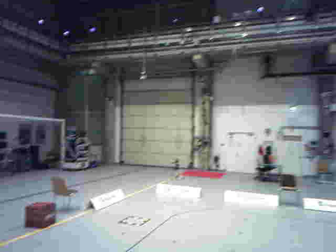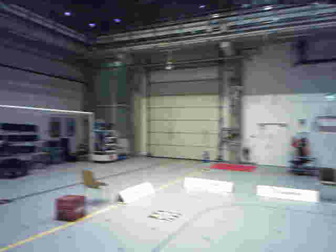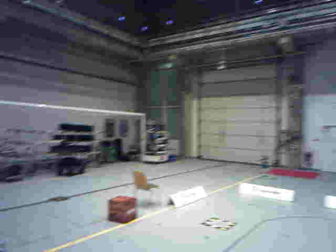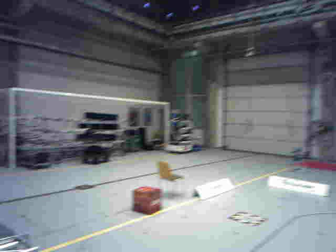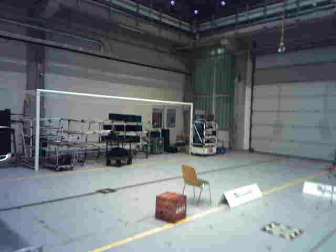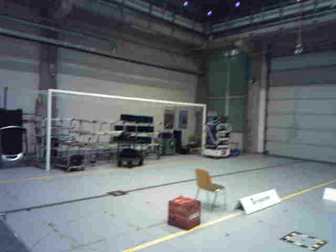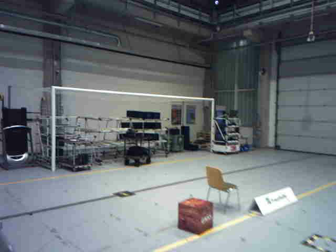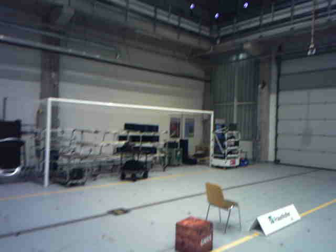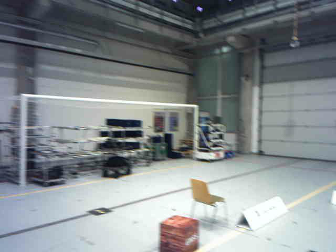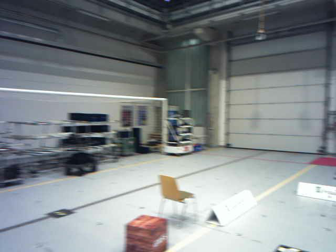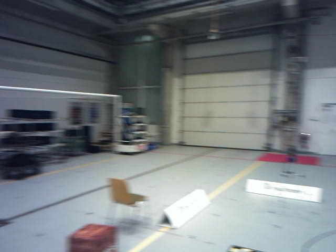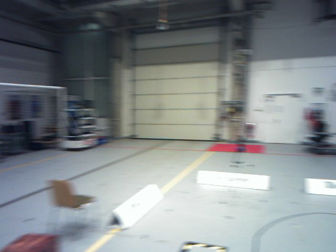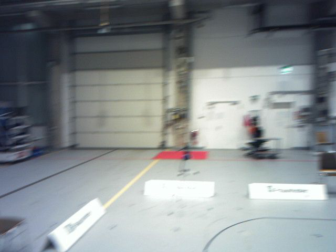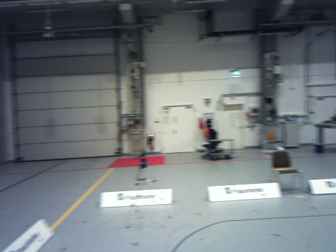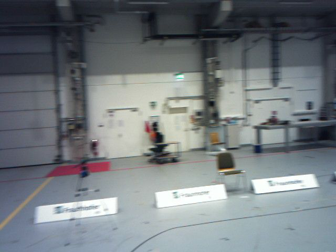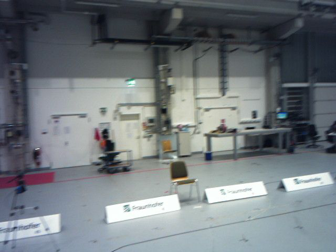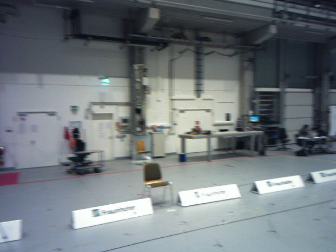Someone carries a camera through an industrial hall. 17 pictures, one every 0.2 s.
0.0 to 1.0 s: The scene slides to the right, as the camera pans about 25 degrees to its left. It travels forward, about 1.4 m, so what stands in front looms larger.
1.0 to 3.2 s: The camera swings to its right by about 75 degrees, and the scene slides to the left. It travels forward, about 3 m.
The film runs forward here.
